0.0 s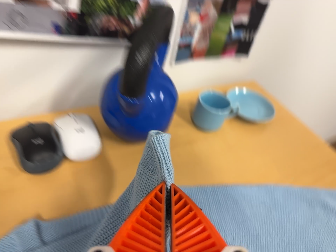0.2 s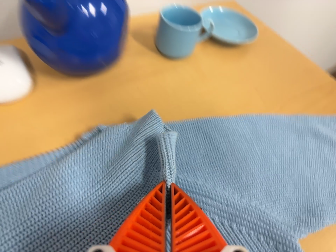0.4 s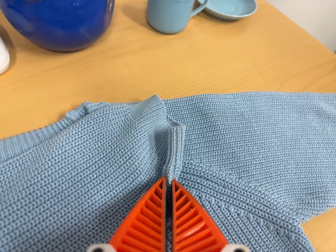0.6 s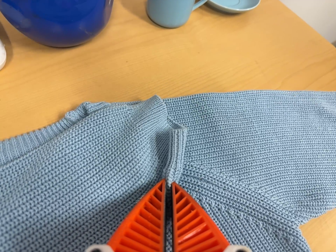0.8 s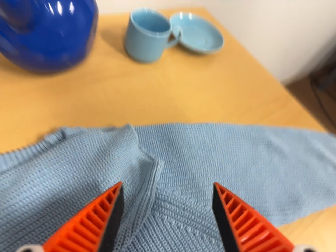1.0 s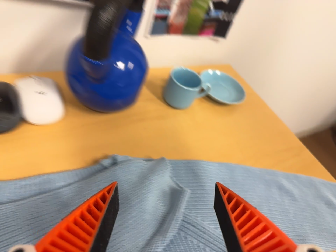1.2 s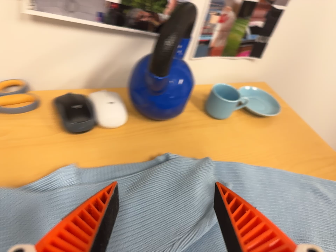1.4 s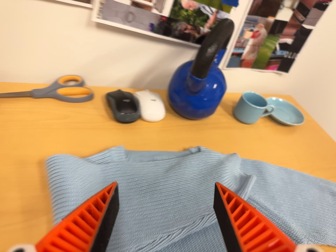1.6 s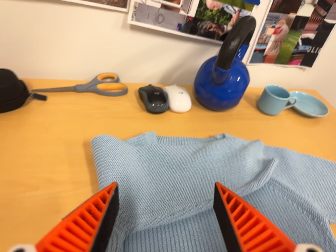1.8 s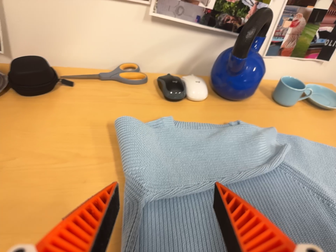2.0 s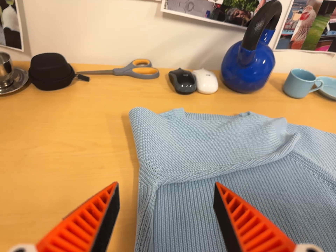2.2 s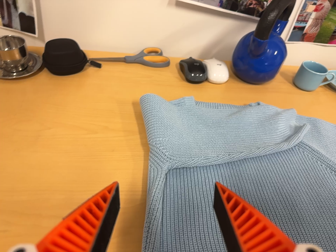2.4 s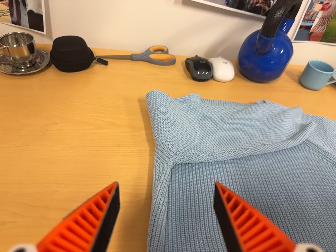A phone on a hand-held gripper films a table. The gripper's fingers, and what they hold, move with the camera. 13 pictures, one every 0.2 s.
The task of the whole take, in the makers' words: left arm across.
0.0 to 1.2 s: The camera travels backward and toward the bottom of its view, about 9 cm, so what stands in front gets smaller.
1.2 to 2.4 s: The scene slides to the right, as the camera pans about 20 degrees to its left. It travels backward and toward the bottom of its view, about 22 cm, so what stands in front gets smaller.
The film runs forward here.
